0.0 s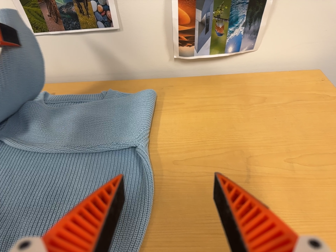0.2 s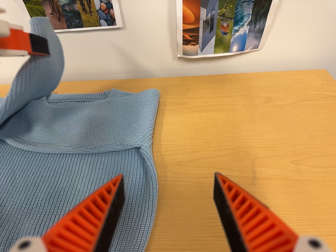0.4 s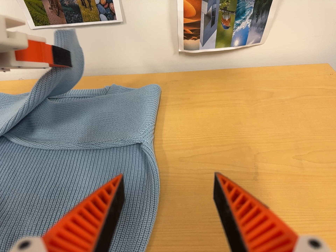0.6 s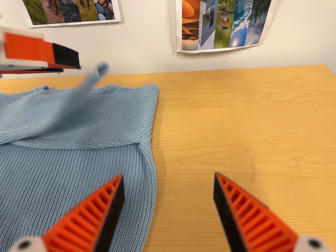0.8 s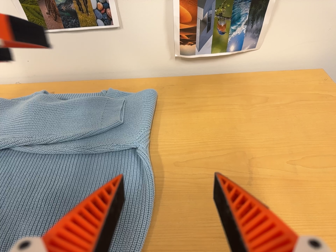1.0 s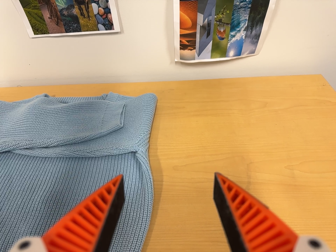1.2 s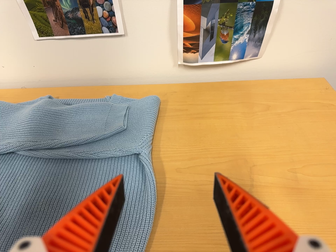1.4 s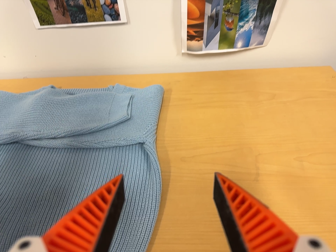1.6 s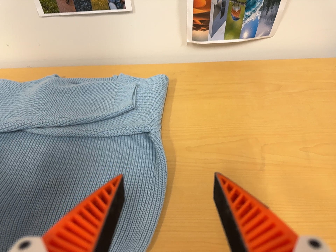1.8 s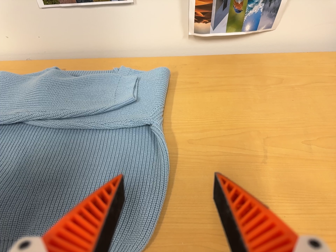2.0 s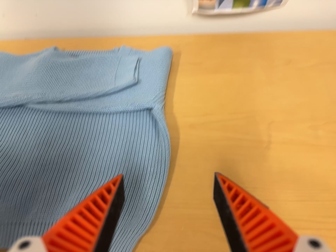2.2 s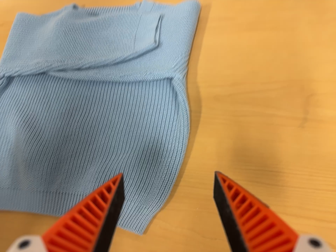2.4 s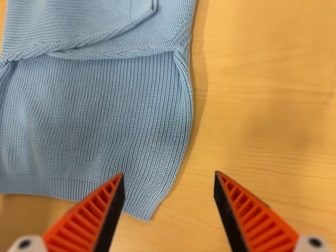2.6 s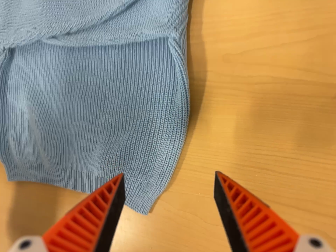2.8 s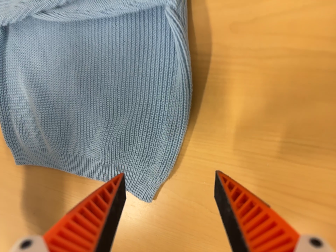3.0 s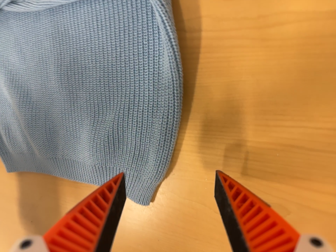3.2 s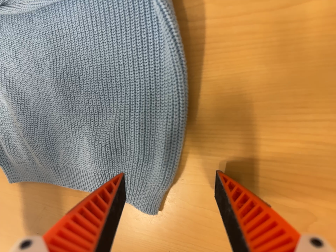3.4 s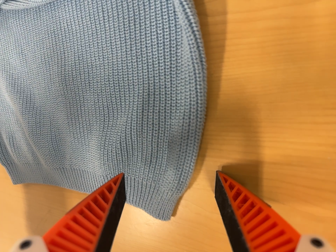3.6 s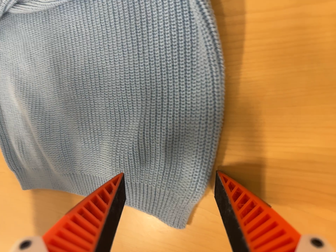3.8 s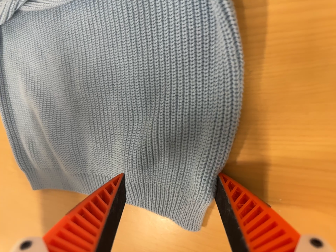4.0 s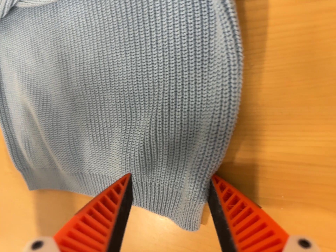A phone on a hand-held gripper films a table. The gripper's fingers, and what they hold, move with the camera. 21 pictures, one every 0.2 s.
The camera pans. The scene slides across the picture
to the right.
The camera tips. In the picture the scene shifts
upward.
0.0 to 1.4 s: The camera shifts only a little, or ends up much as it began.
1.4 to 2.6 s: The camera pans to its left by about 25 degrees. It travels toward the top of its view, to its right and forward, about 20 cm. Its aim tips toward the bottom of its view by about 40 degrees, and the scene shifts upward.
2.6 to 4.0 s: The camera travels forward, about 12 cm, so what stands in front looms larger. It rolls about its line of sight by about 10 degrees, and the scene rotates counterclockwise.
The film runs forward here.
